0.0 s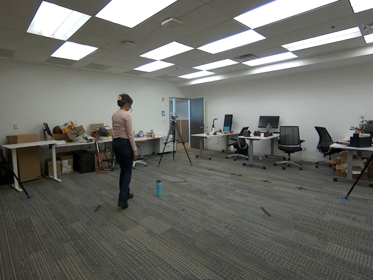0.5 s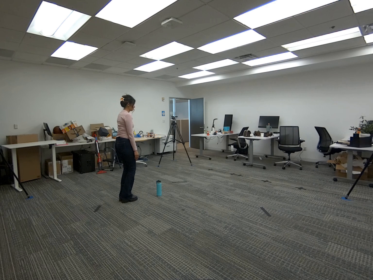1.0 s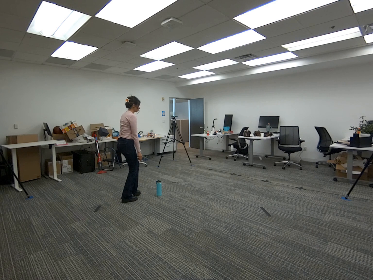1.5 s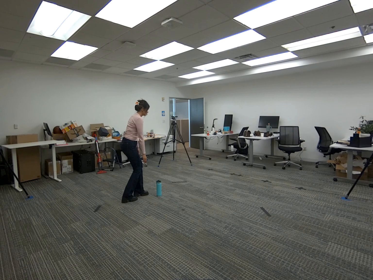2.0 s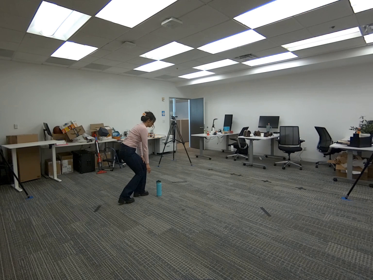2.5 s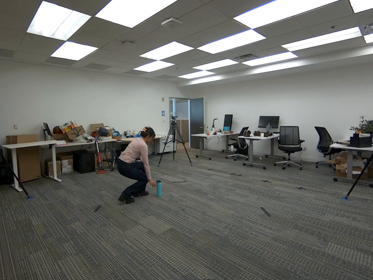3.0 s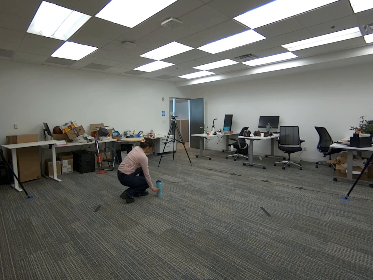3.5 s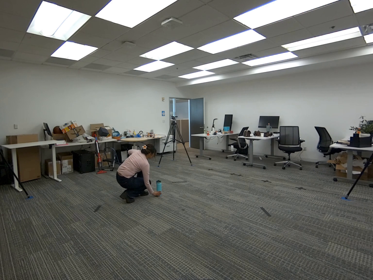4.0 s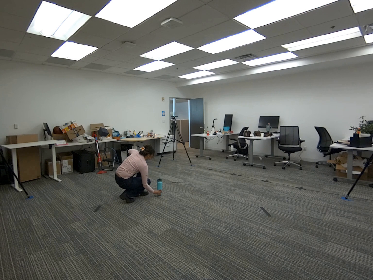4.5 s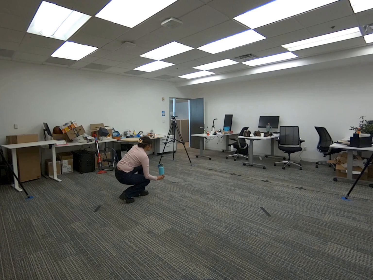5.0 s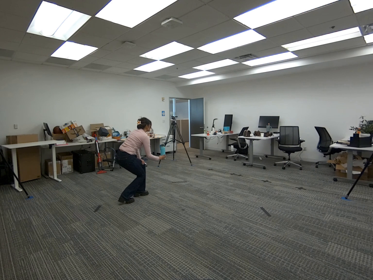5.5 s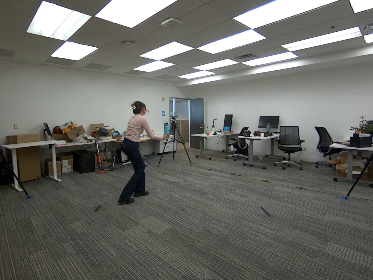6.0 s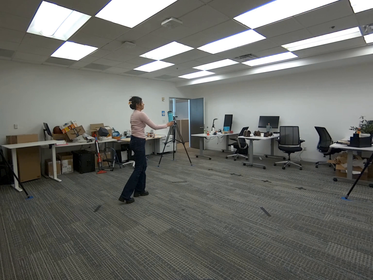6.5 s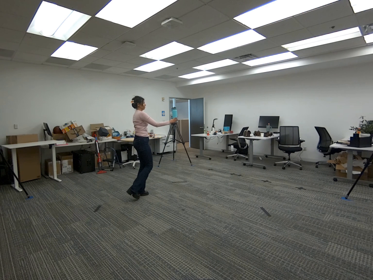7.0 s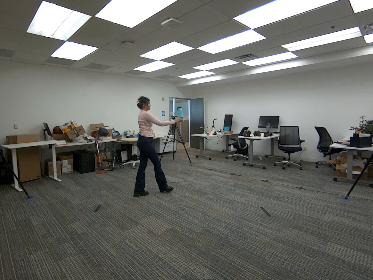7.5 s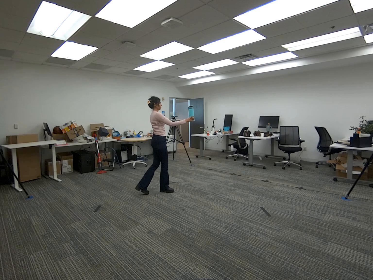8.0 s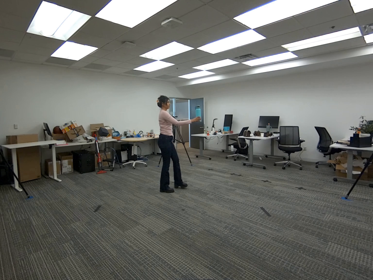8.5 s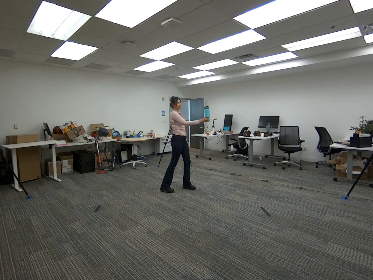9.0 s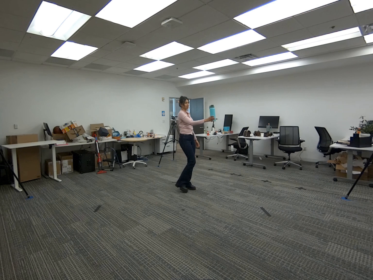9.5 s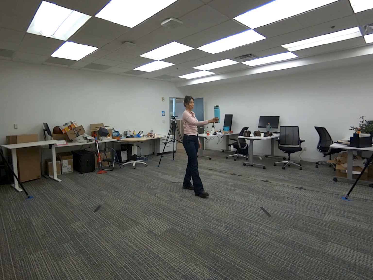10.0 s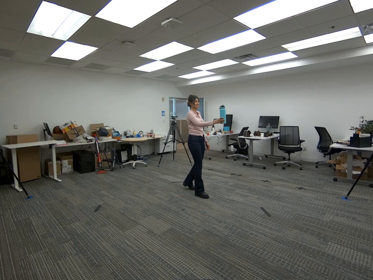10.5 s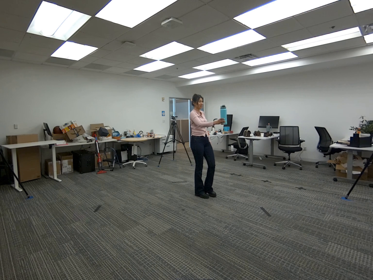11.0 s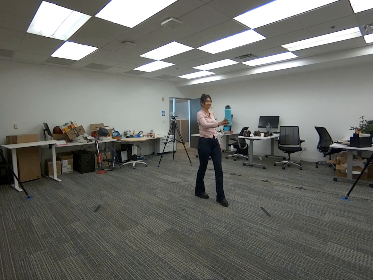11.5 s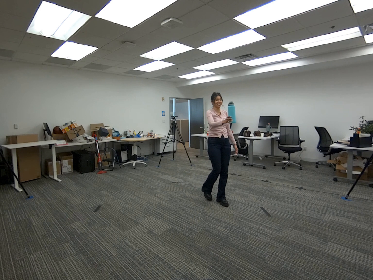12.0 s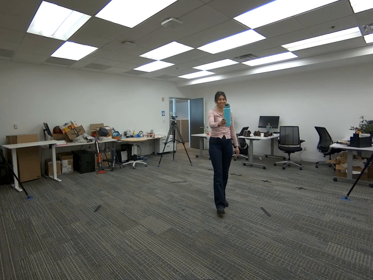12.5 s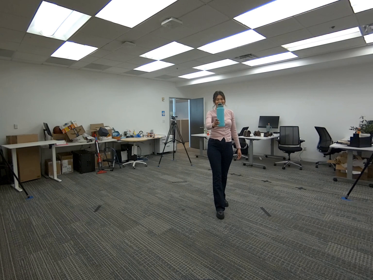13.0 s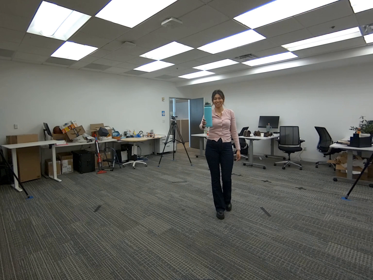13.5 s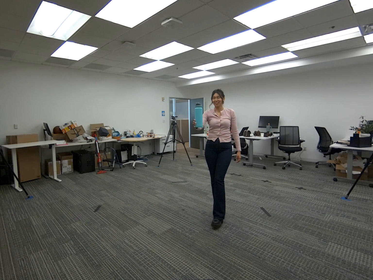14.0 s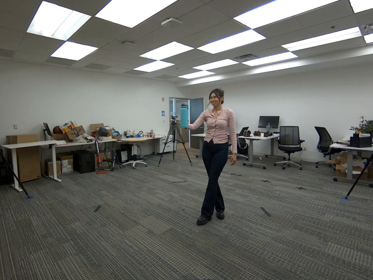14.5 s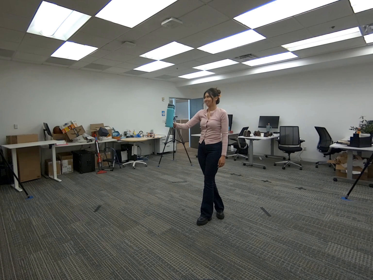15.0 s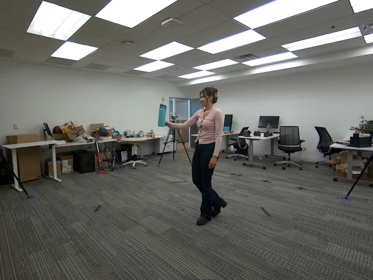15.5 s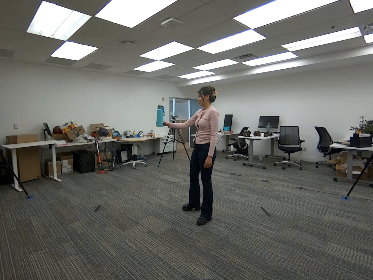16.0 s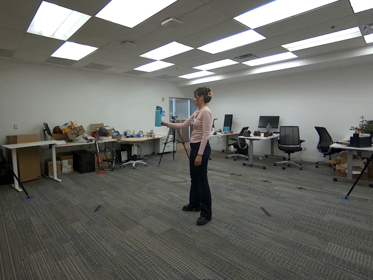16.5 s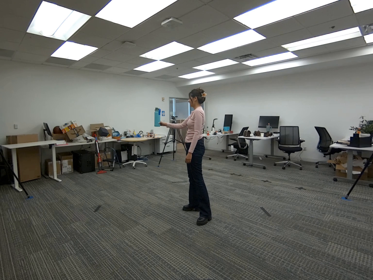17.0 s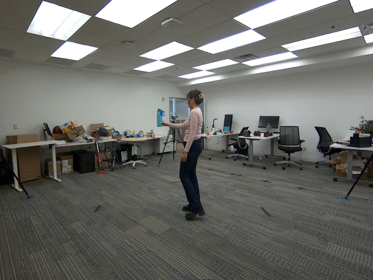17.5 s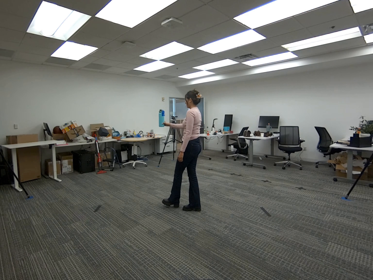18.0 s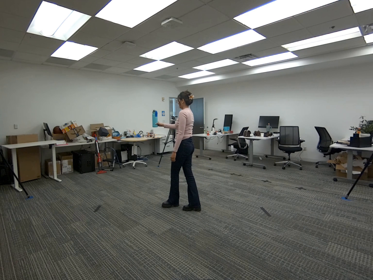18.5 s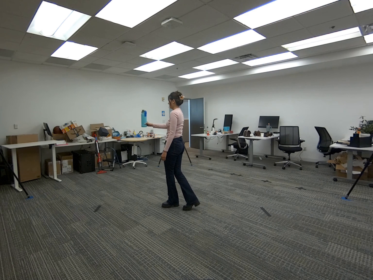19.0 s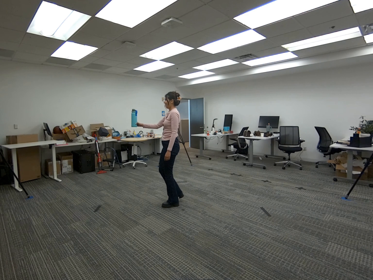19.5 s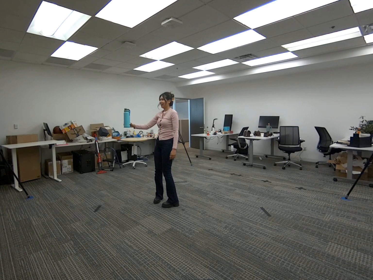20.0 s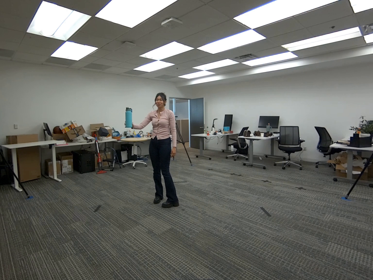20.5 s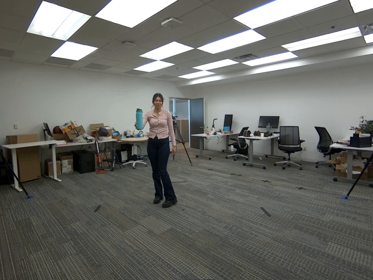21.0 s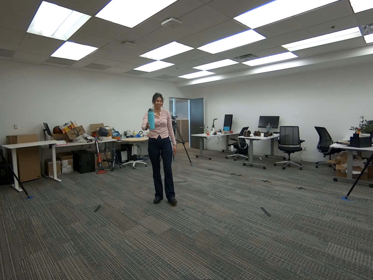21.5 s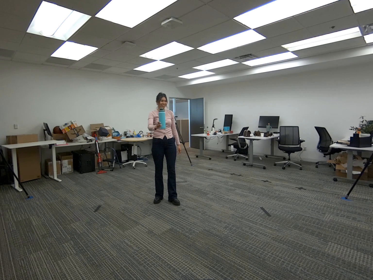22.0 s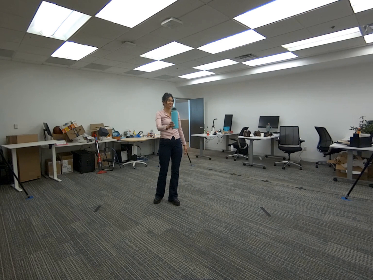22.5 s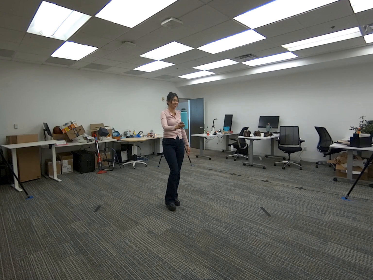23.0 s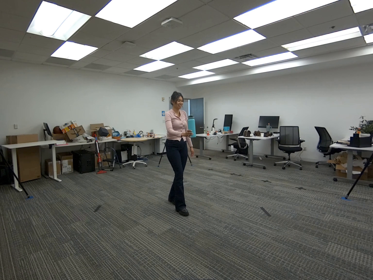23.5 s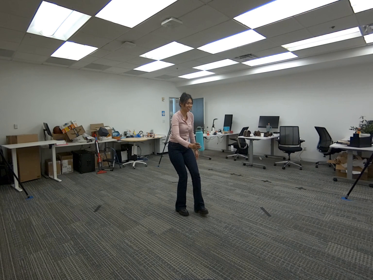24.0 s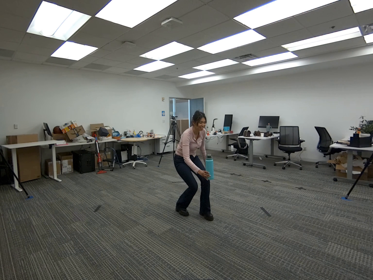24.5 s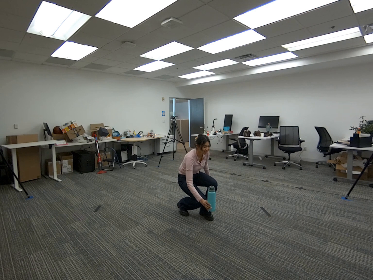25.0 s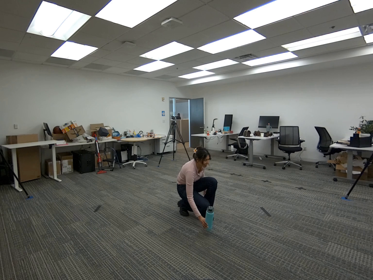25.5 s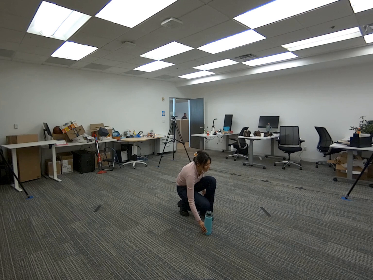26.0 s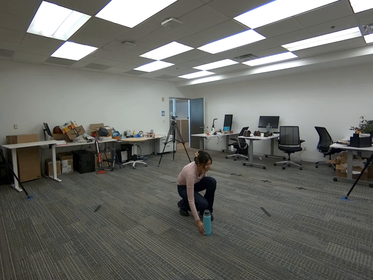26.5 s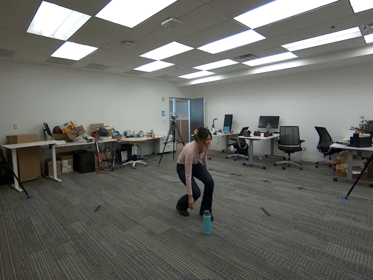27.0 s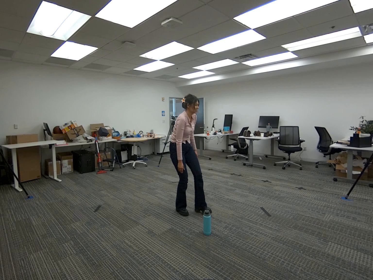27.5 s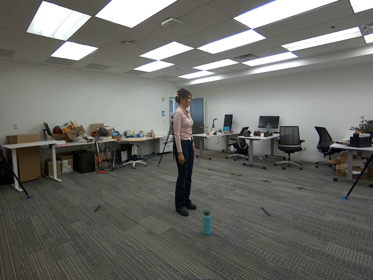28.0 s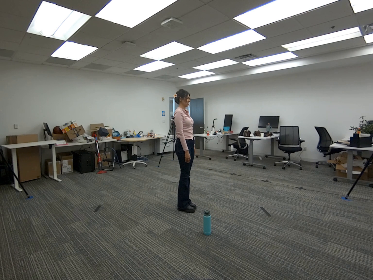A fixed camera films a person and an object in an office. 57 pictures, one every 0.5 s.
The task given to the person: Walk to the cyan water bottle on the ground. Pick it up with your right hand and hold it as you walk around. When finished, place the bottle back on the ground.
